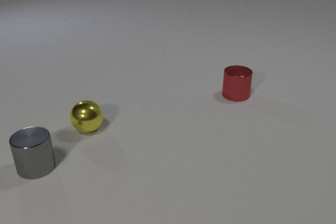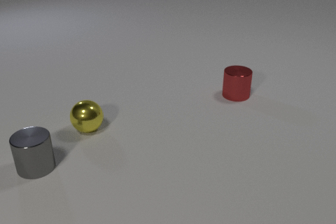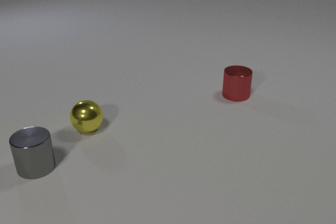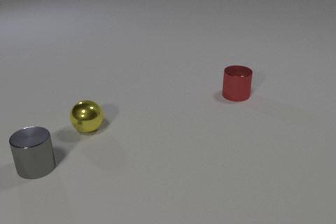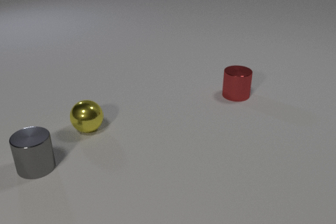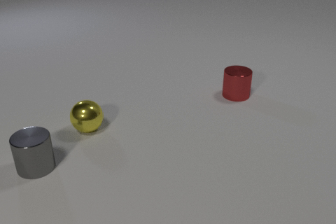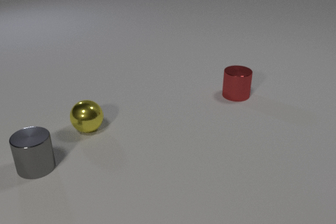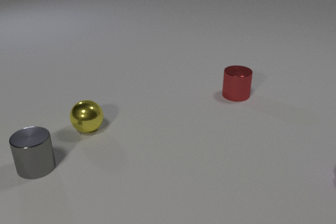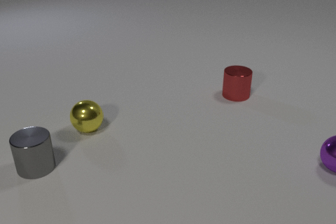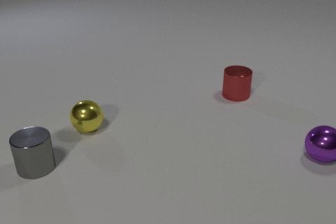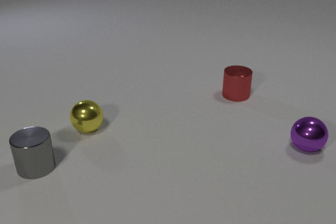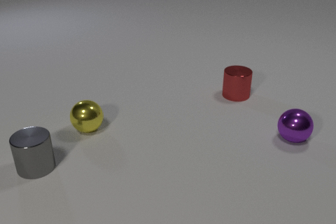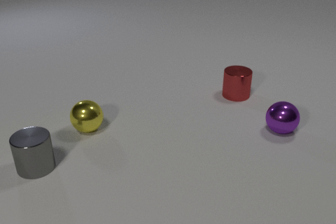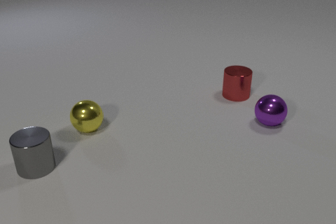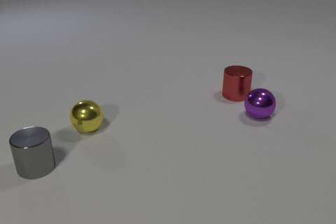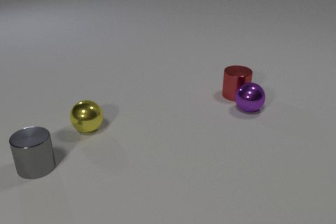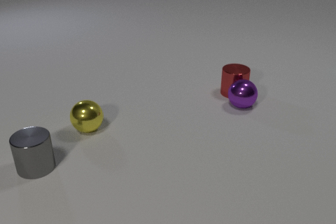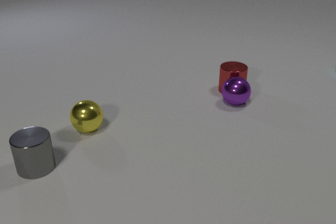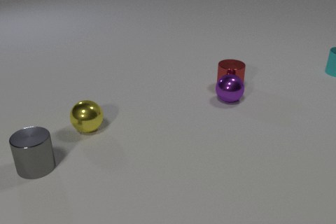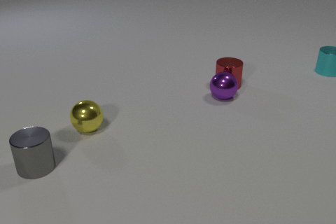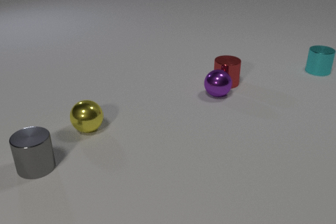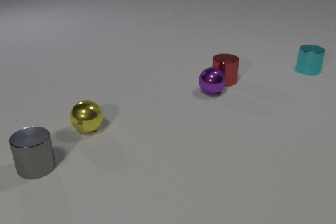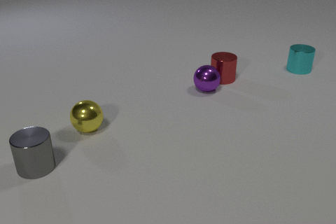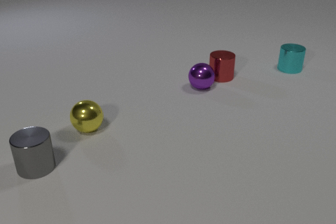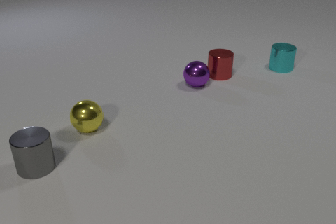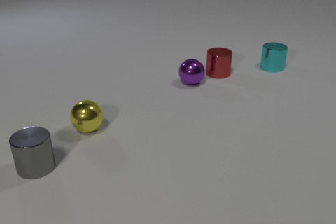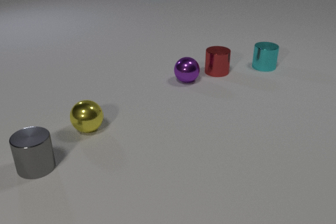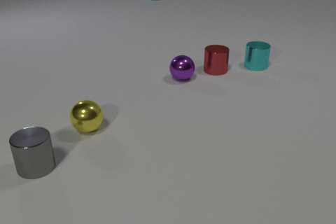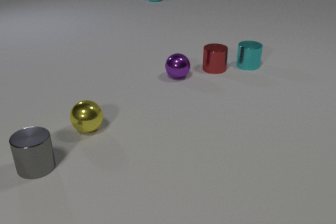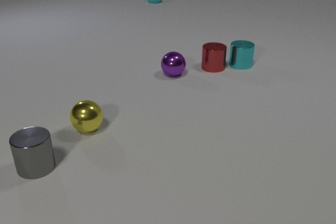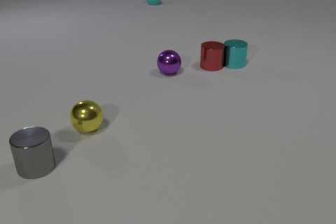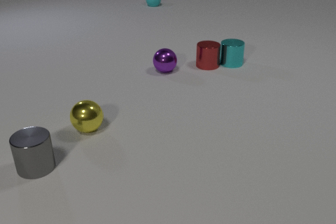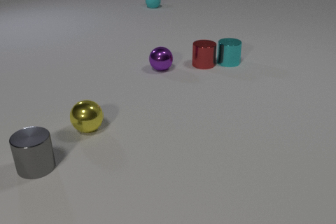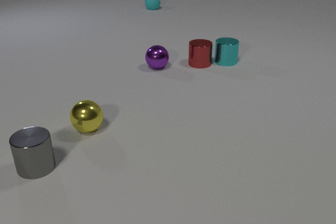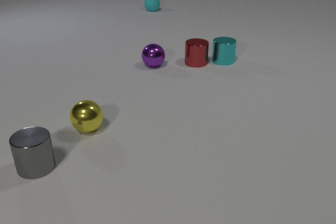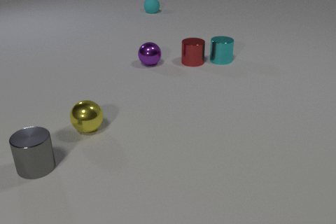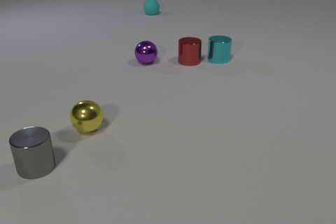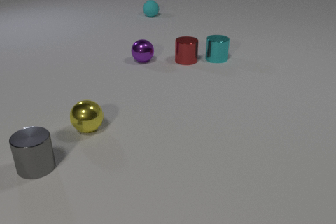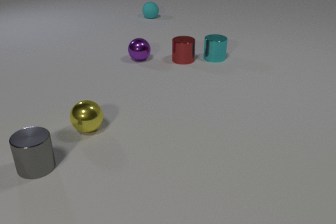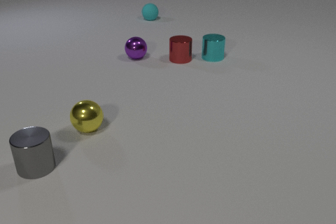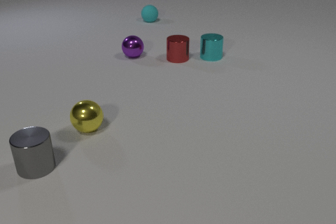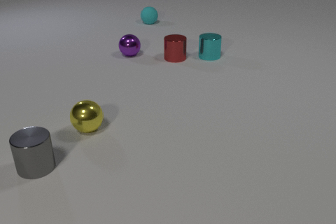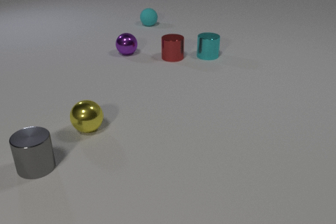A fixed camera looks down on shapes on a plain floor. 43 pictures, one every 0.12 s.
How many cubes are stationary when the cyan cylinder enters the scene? 0.
What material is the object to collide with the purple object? metal.
Are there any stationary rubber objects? no.
0.00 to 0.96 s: The purple metal sphere comes in at the right edge, rolls to the left and away from the camera.
0.96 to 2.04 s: The purple metal sphere rolls to the left and away from the camera. The red metal cylinder slides away from the camera. The purple metal sphere and the red metal cylinder collide.
2.04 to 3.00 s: The purple metal sphere rolls to the left and away from the camera. The red metal cylinder slides away from the camera. The cyan metal cylinder slides to the left.
3.00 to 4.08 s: The purple metal sphere rolls away from the camera and to the left. The red metal cylinder slides away from the camera and to the left. The cyan metal cylinder slides to the left. The cyan rubber sphere comes in at the top edge, rolls toward the camera. The red metal cylinder and the cyan metal cylinder collide.
4.08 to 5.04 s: The purple metal sphere rolls away from the camera and to the left. The red metal cylinder slides to the left and away from the camera. The cyan metal cylinder slides to the left and away from the camera. The cyan rubber sphere rolls toward the camera.
